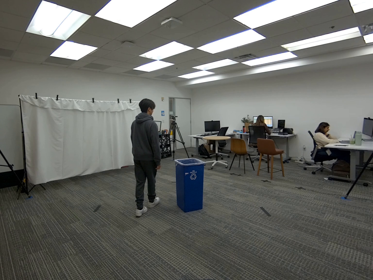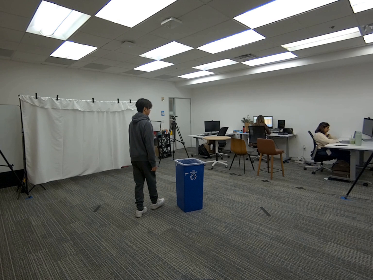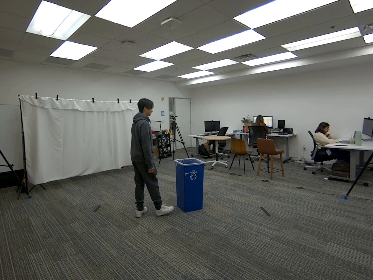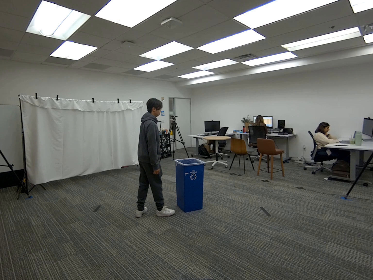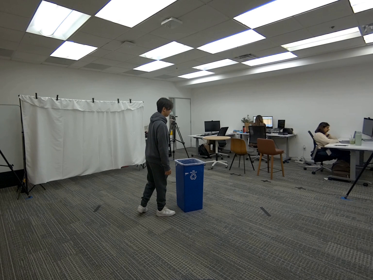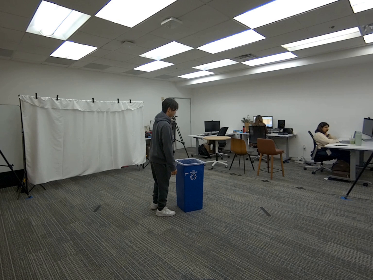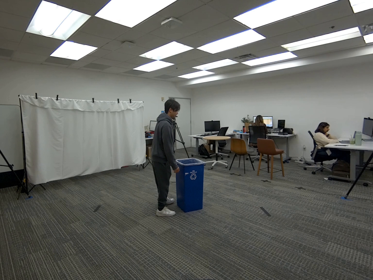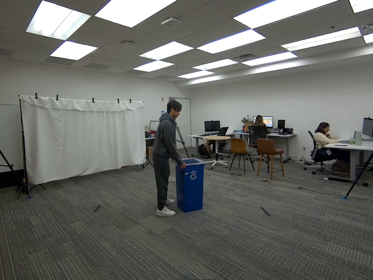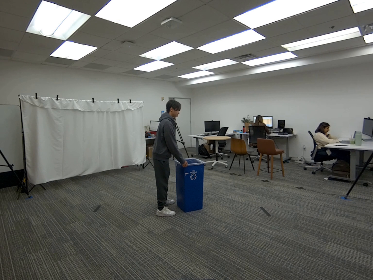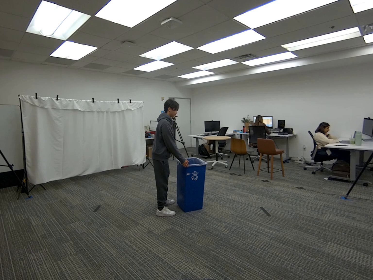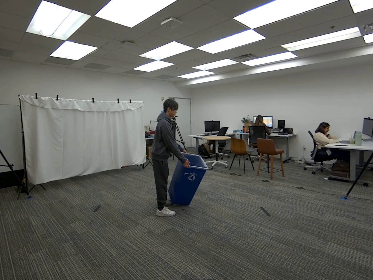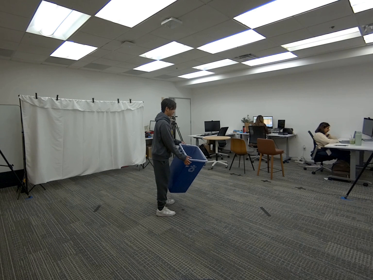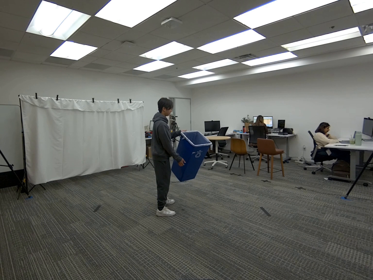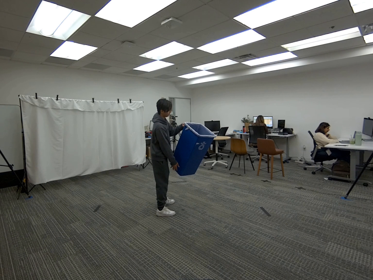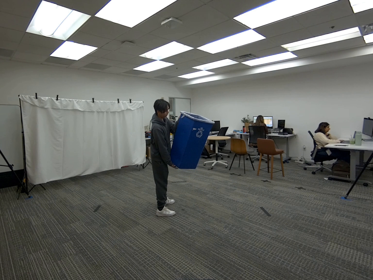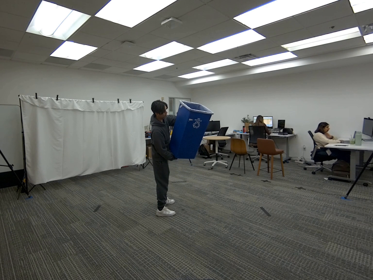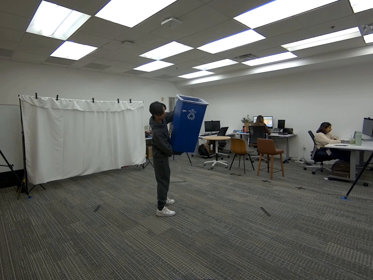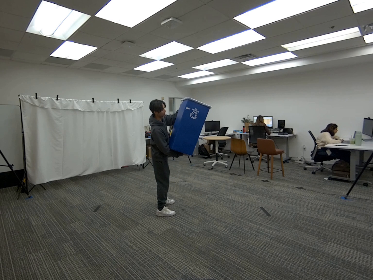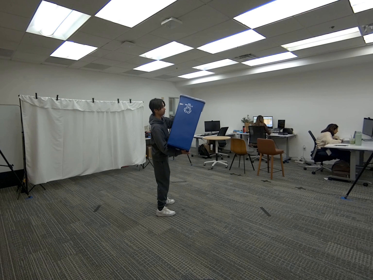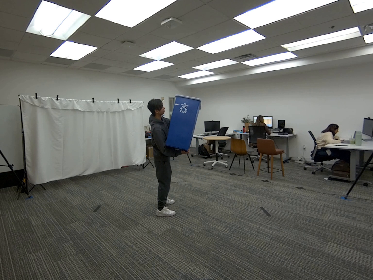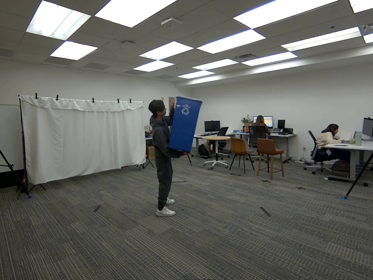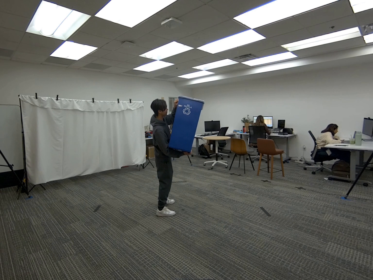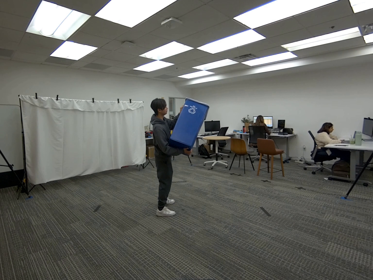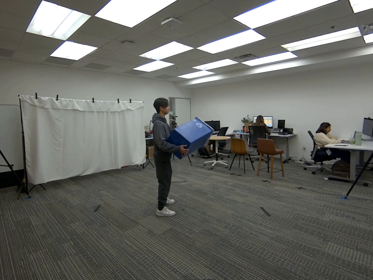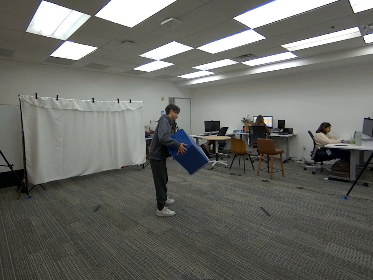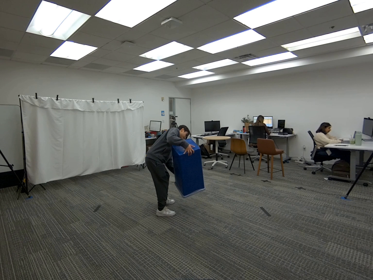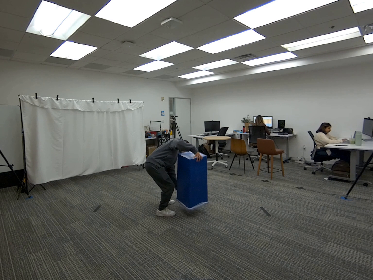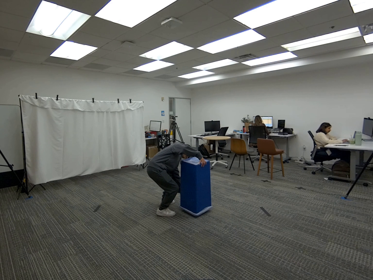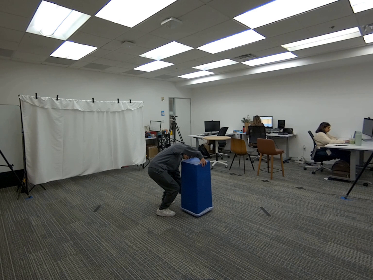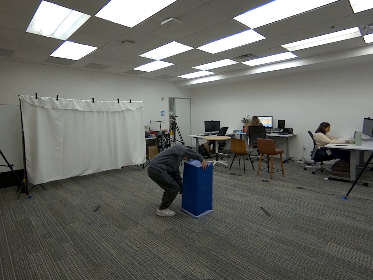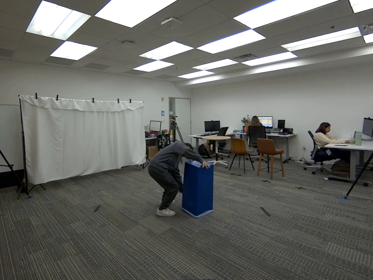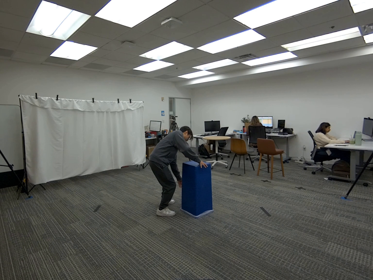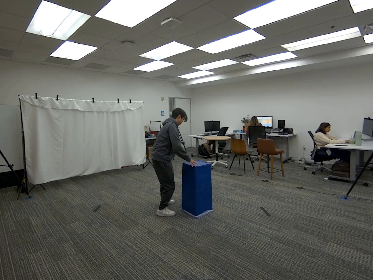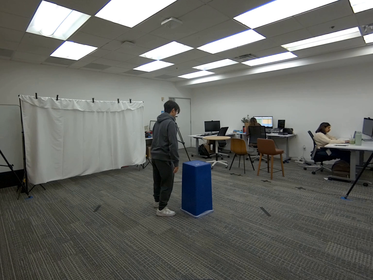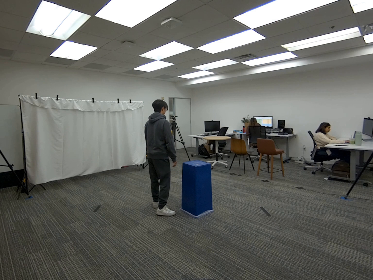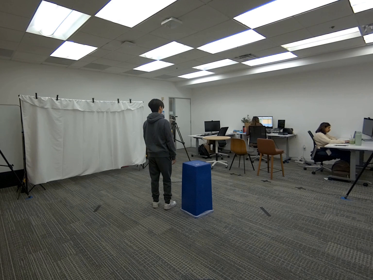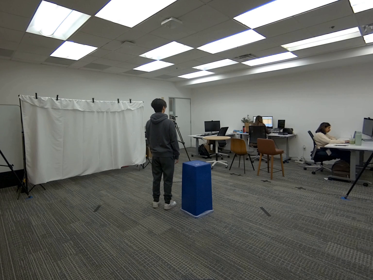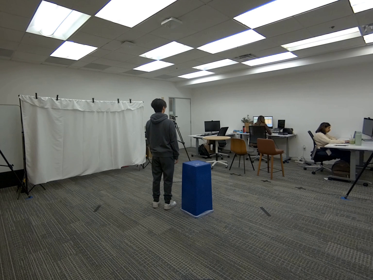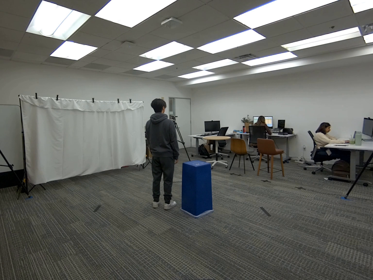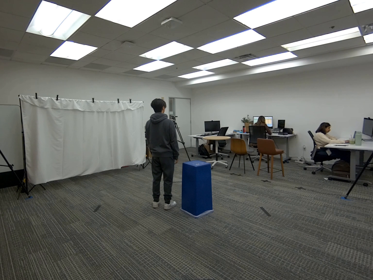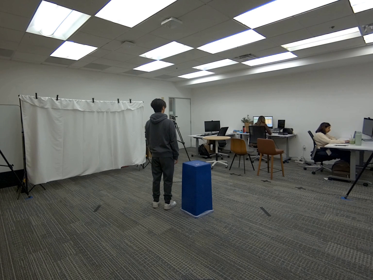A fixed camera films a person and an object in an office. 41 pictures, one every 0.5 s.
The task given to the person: Walk over to the blue trash can. Use both hands to rotate the blue trash can upside down.
